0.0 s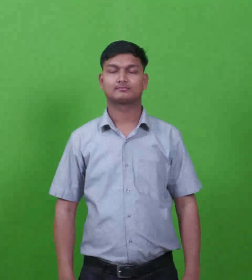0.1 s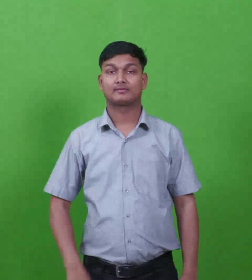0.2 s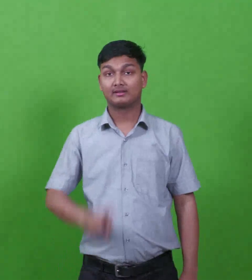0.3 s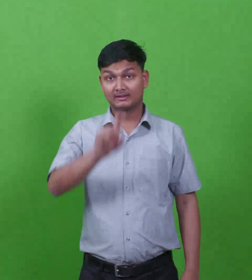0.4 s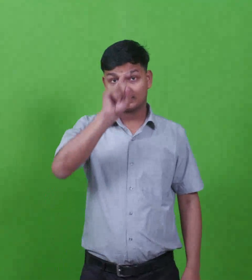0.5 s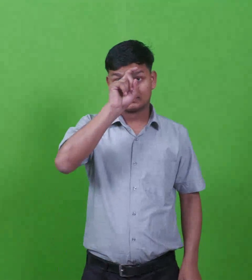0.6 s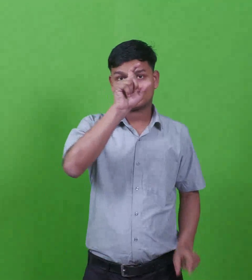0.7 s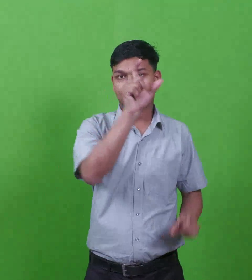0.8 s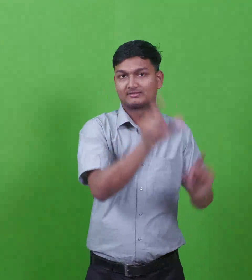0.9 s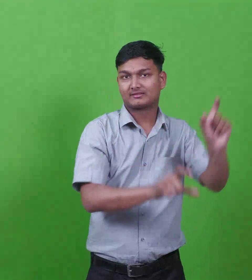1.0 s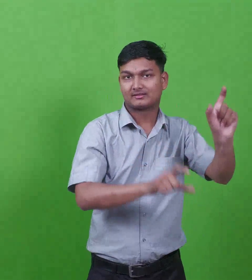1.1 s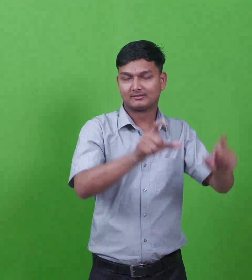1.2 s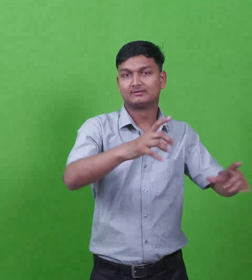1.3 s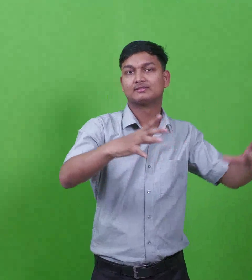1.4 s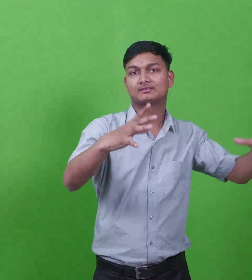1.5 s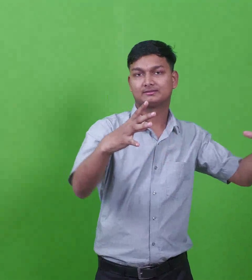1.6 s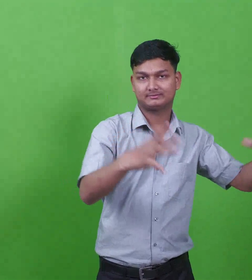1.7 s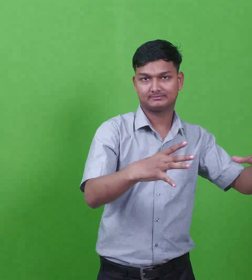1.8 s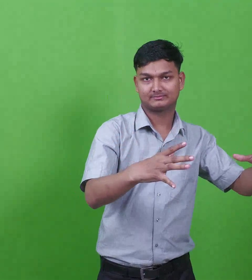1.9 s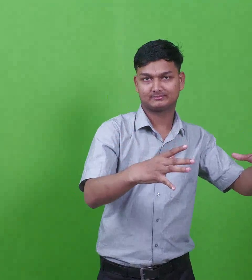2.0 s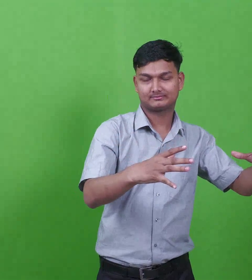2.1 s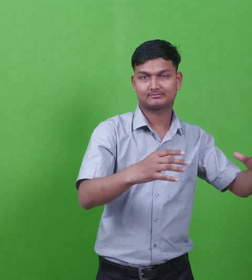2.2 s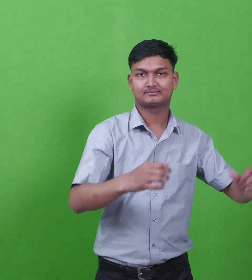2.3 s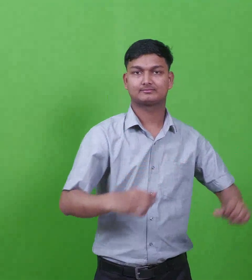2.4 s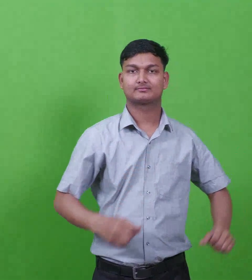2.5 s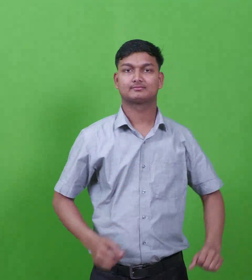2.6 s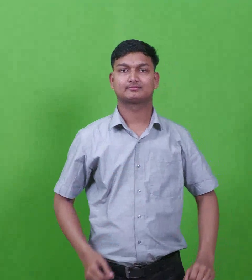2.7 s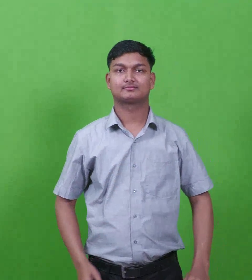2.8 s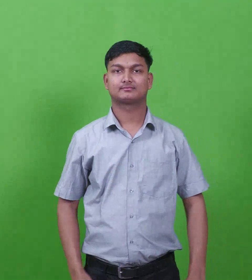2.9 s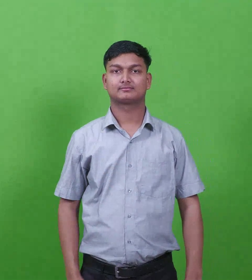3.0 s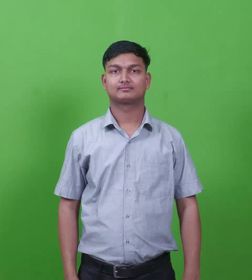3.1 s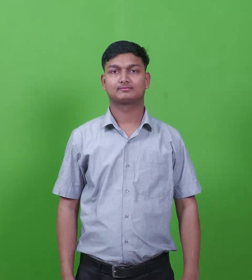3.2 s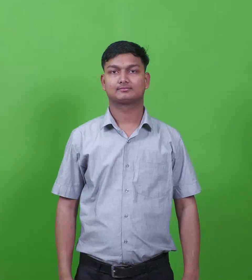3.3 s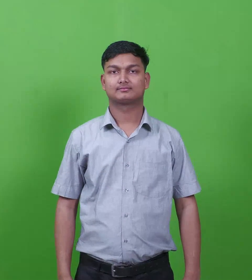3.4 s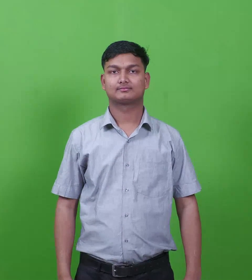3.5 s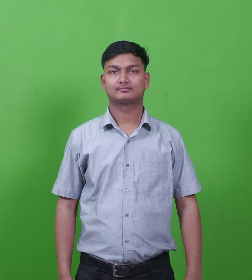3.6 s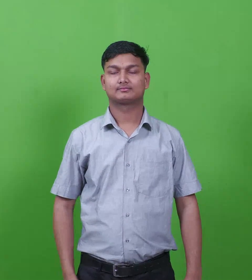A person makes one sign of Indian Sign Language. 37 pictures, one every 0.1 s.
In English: eqyptians
